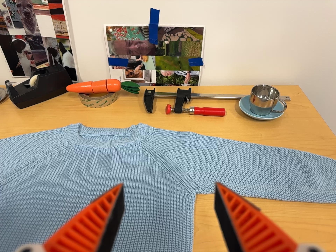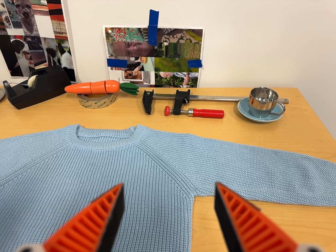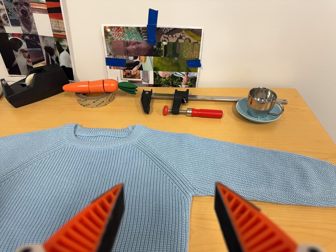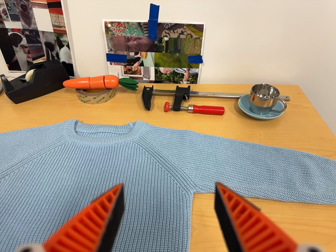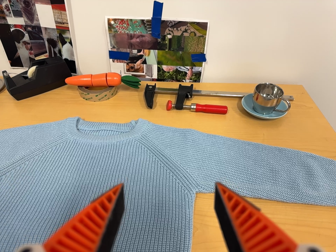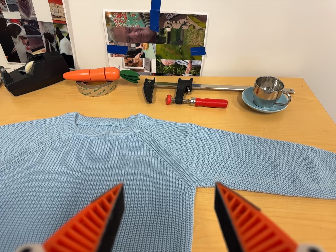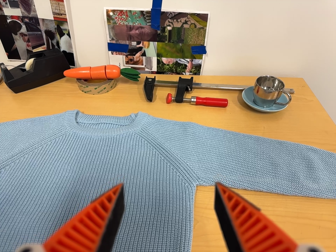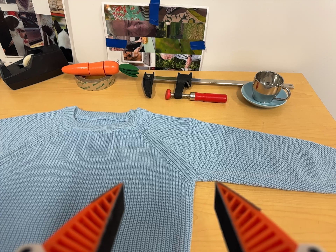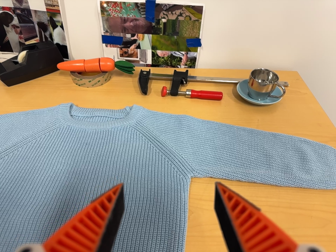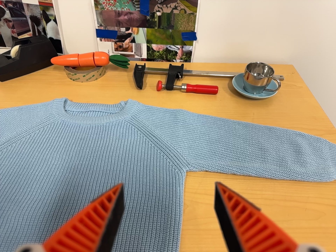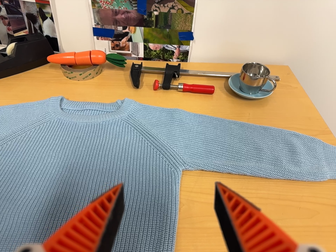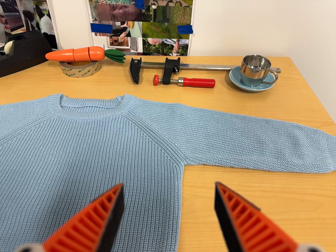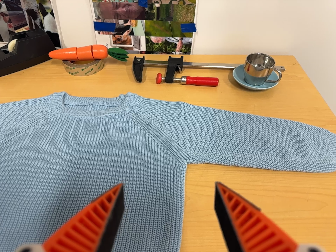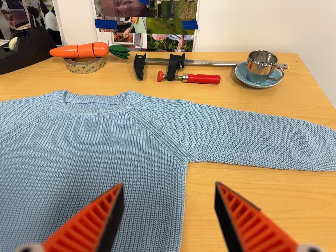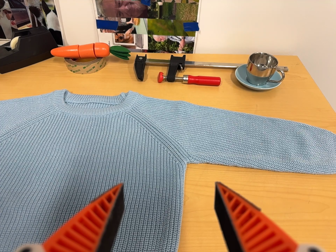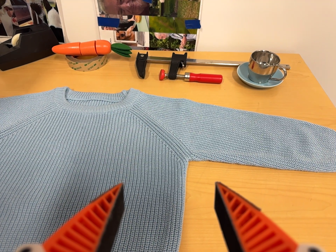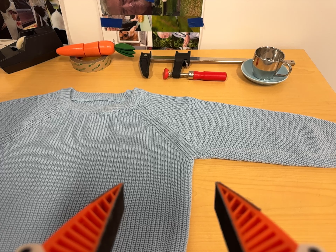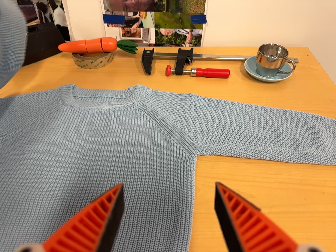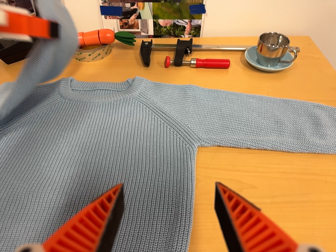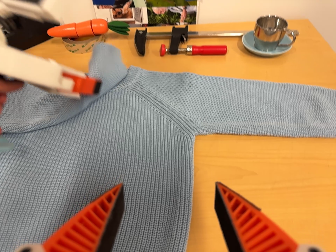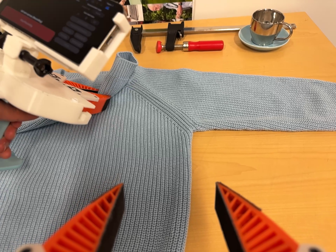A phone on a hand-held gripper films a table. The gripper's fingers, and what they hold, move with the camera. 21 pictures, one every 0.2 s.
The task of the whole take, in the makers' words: left arm across.
0.0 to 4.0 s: The camera travels forward and toward the bottom of its view, about 7 cm, so what stands in front looms larger. Its aim tips toward the bottom of its view by about 10 degrees, and the scene shifts upward.
The film runs forward here.
